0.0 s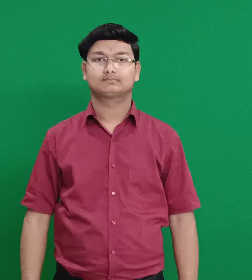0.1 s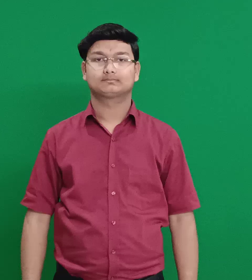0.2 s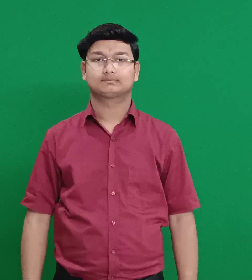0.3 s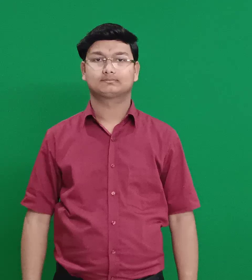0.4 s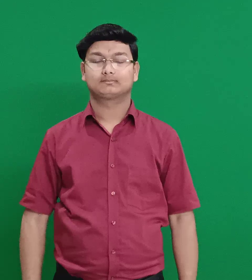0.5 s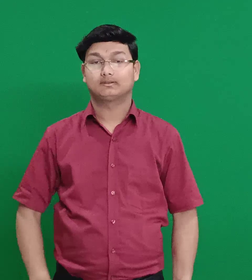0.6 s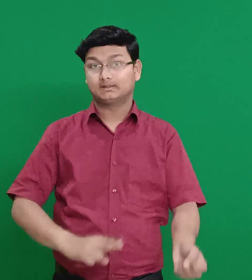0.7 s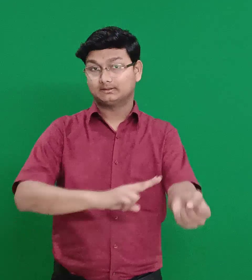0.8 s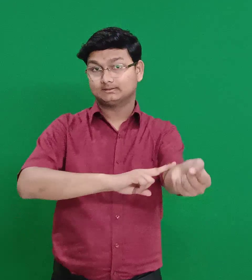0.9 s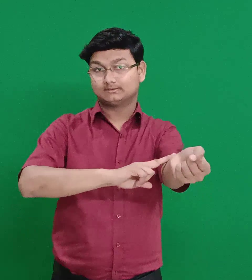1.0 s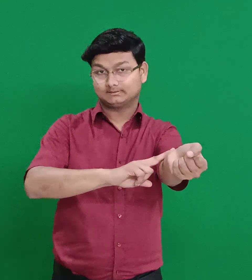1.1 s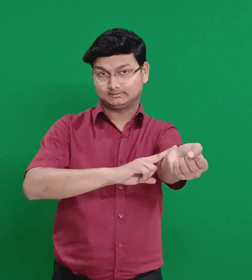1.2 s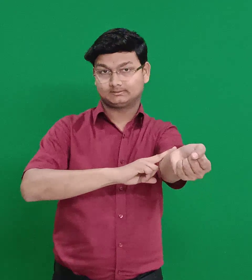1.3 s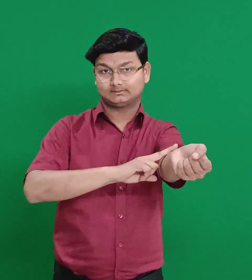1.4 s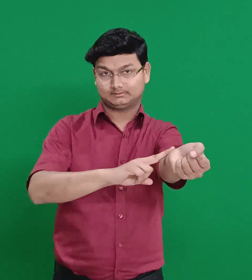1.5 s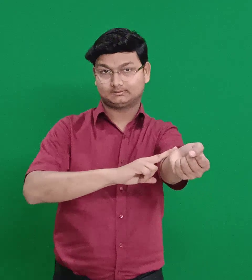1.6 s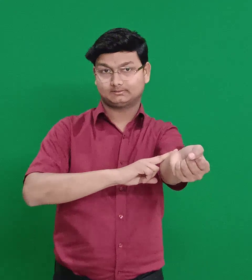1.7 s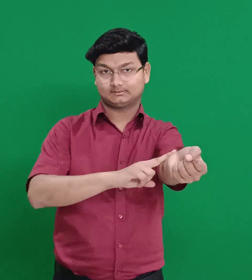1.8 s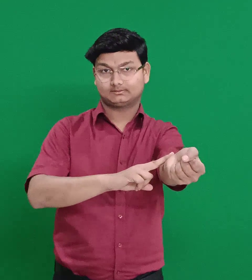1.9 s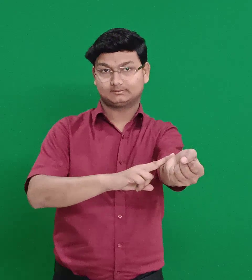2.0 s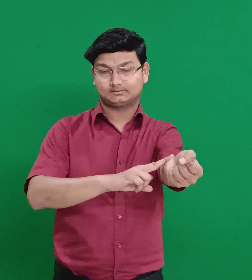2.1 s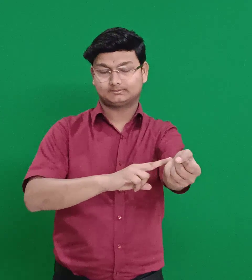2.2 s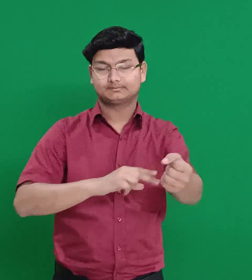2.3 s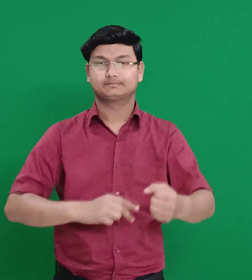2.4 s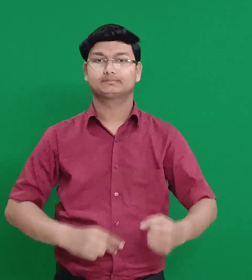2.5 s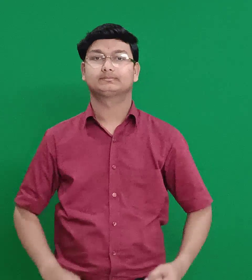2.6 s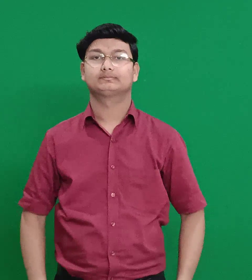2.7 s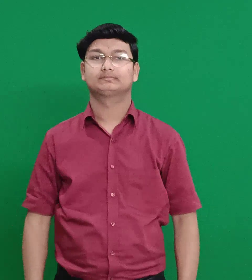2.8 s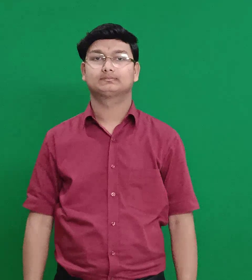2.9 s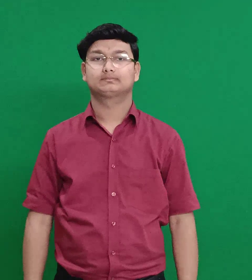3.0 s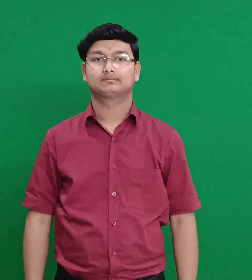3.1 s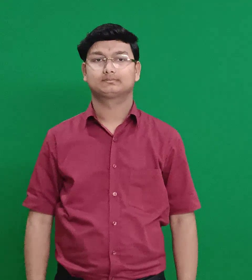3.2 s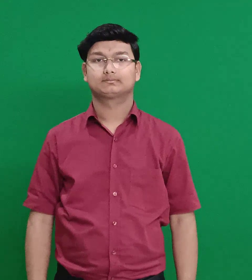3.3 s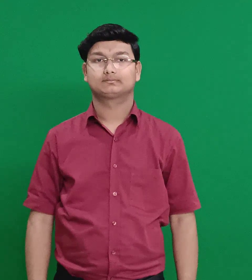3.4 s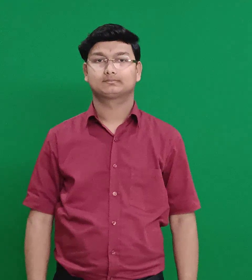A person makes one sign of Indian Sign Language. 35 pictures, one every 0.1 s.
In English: bronze
